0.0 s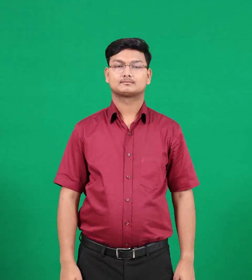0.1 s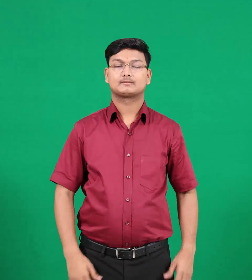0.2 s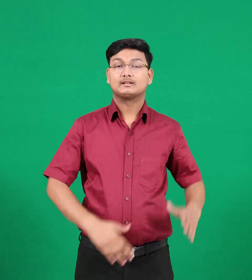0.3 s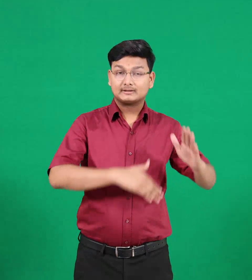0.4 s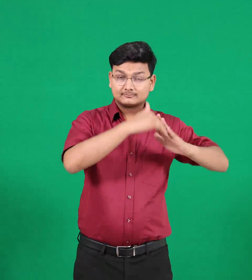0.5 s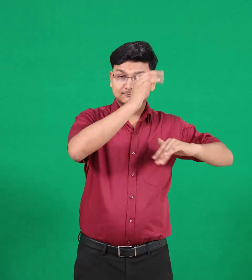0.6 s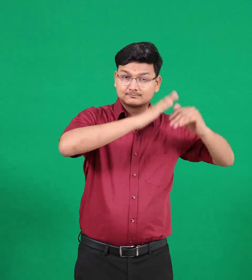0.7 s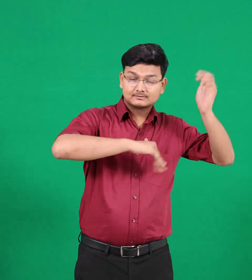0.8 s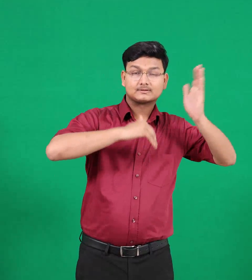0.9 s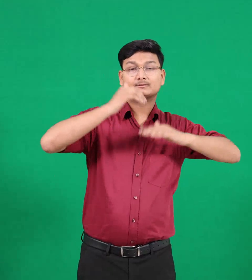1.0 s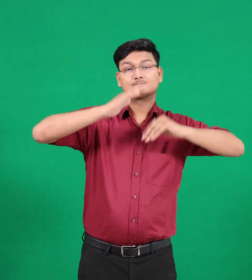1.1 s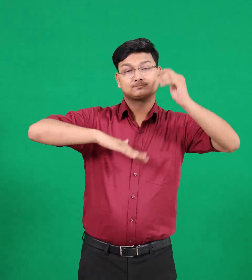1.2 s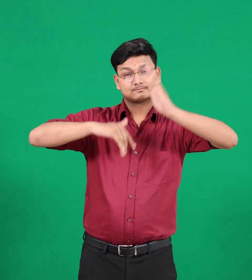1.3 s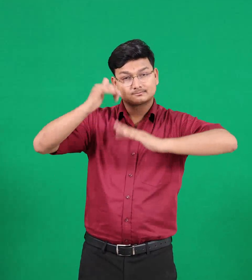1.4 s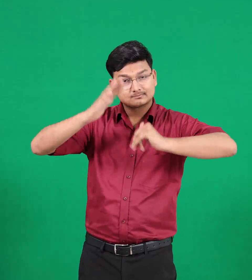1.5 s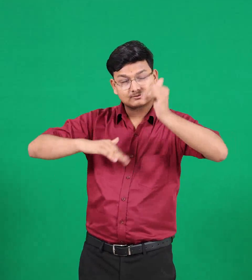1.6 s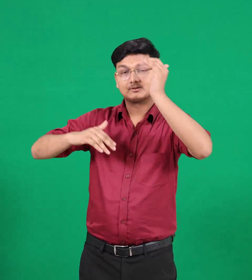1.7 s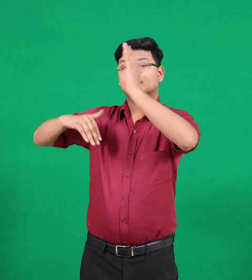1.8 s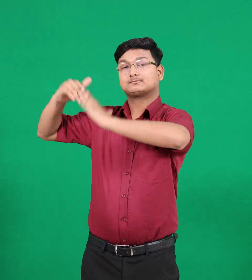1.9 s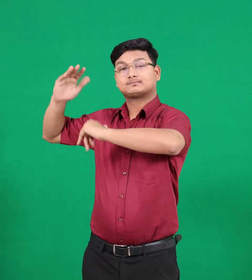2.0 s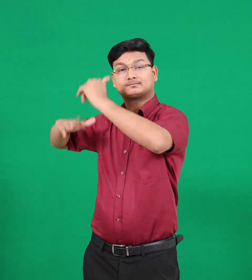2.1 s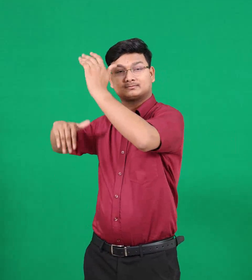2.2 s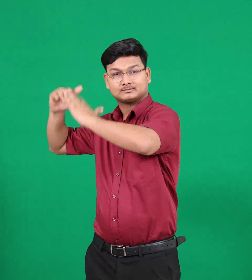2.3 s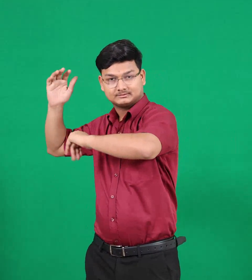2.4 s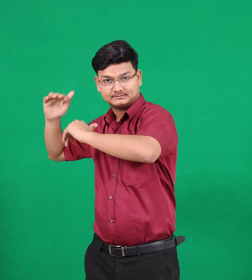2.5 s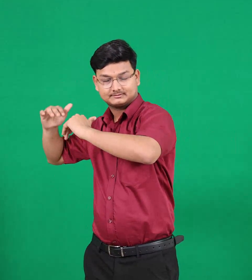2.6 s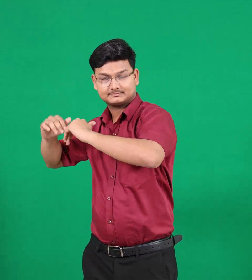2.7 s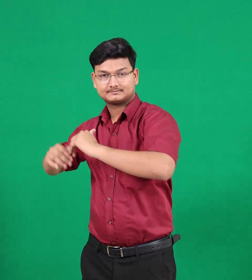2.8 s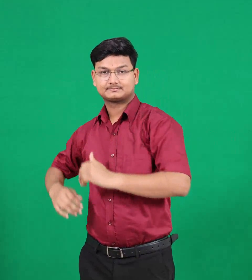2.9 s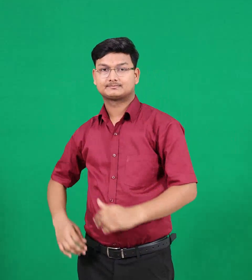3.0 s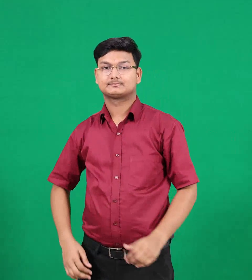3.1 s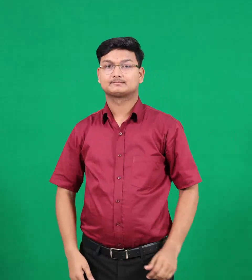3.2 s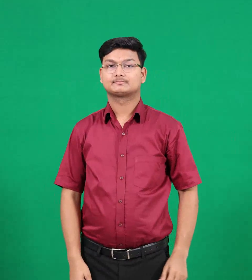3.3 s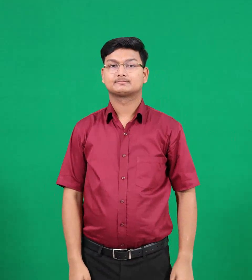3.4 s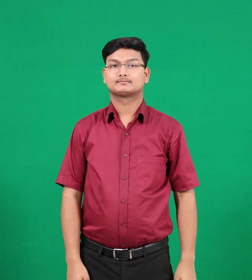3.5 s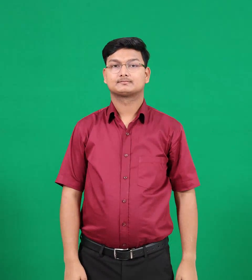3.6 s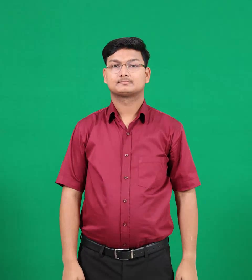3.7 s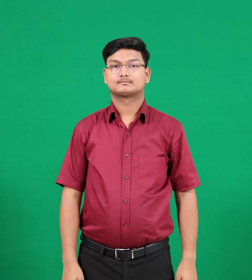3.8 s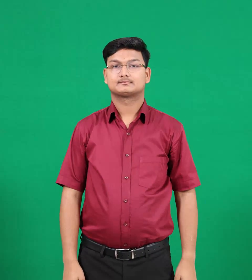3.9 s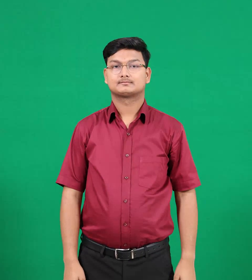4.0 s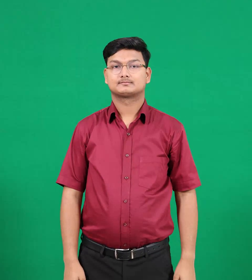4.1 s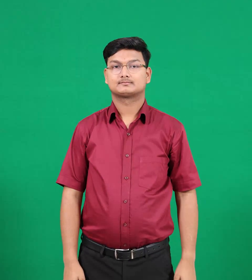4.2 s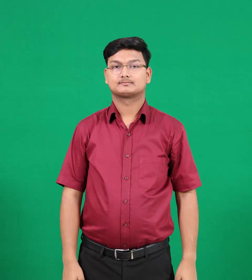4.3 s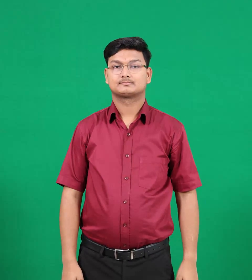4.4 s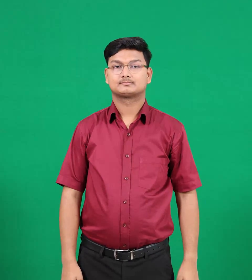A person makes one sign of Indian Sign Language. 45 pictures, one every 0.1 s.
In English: buildings
